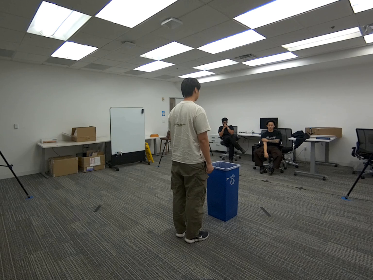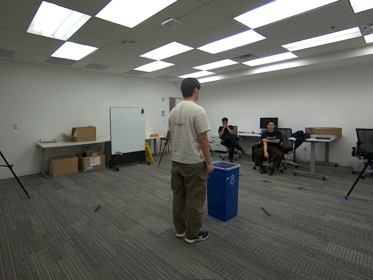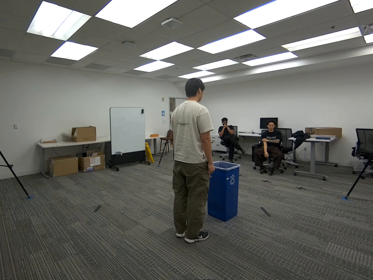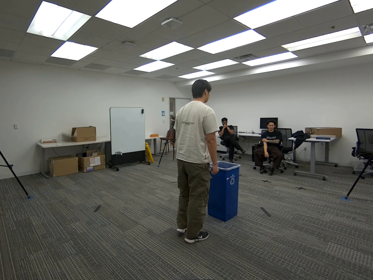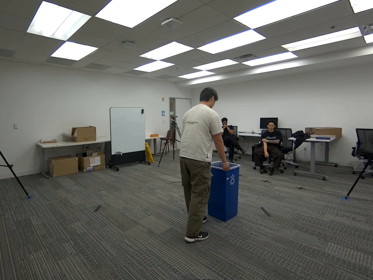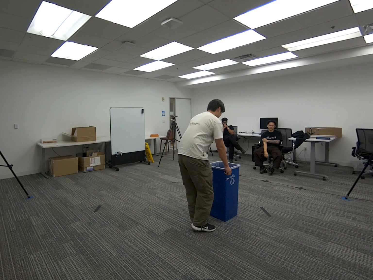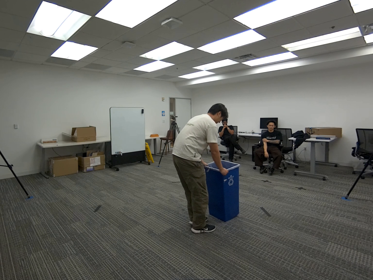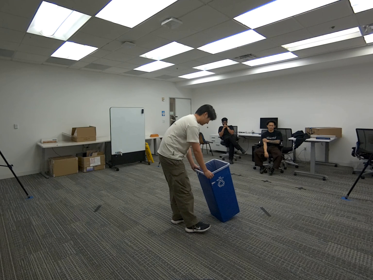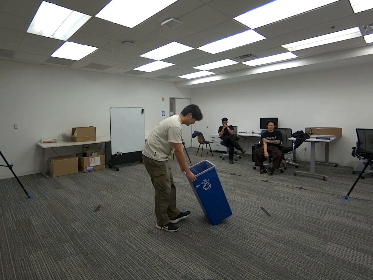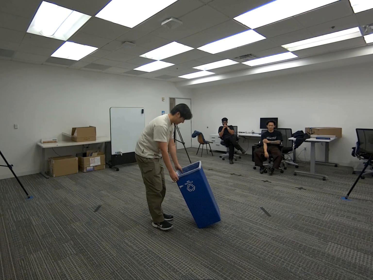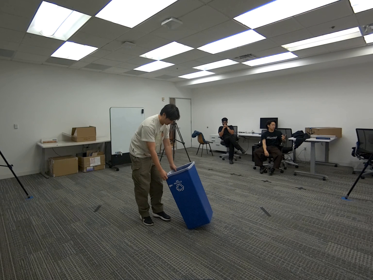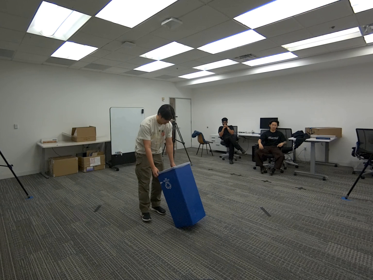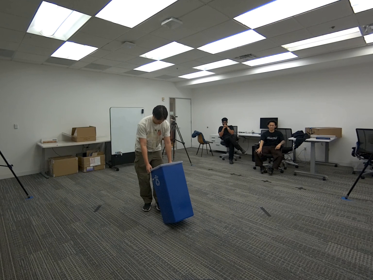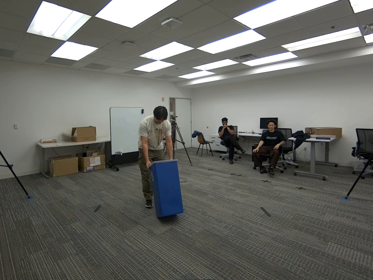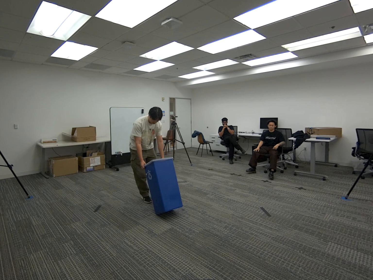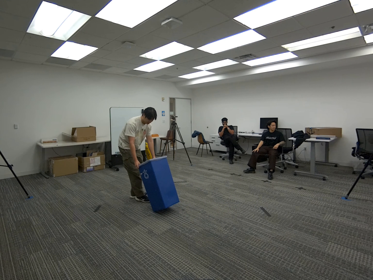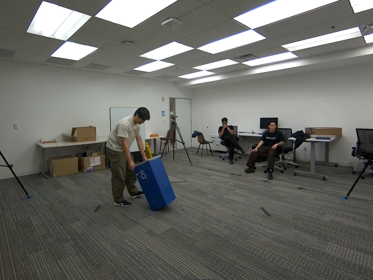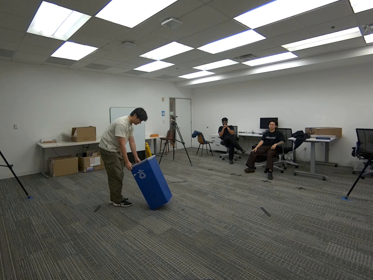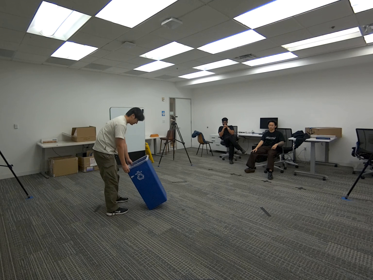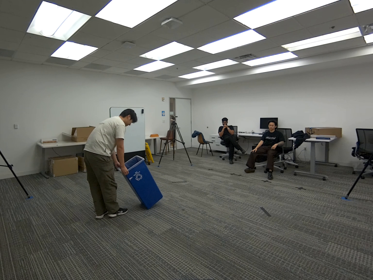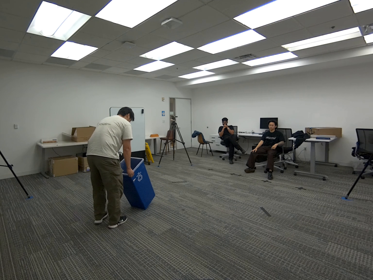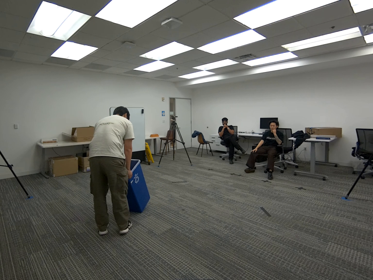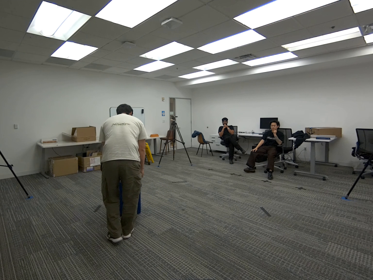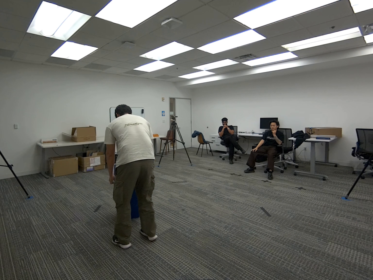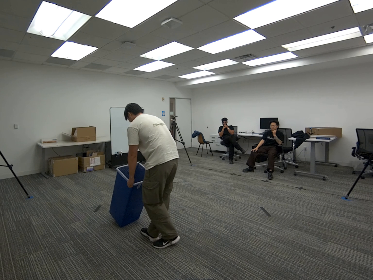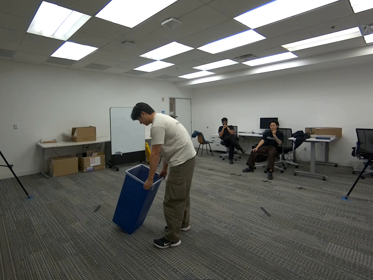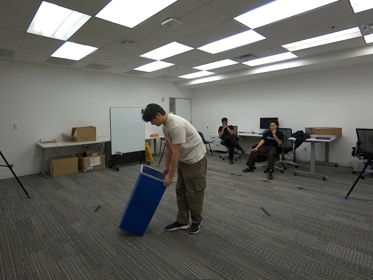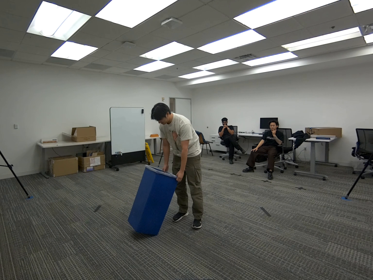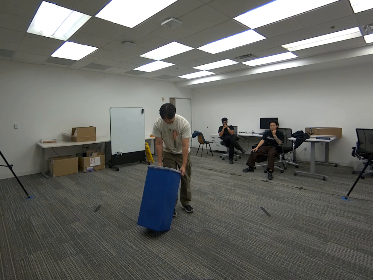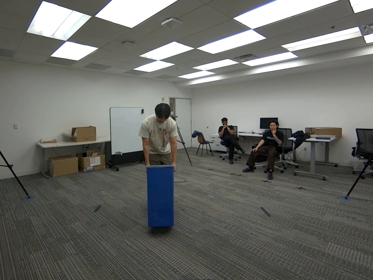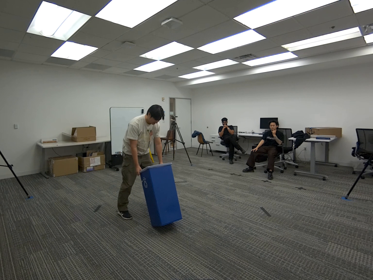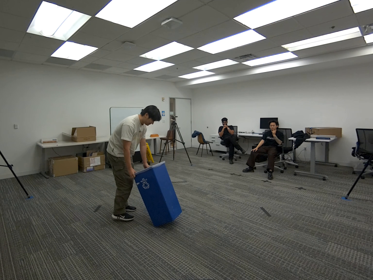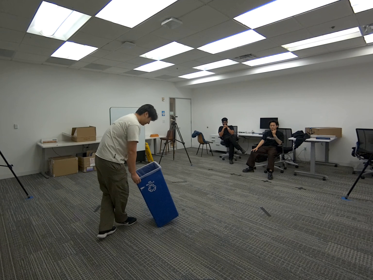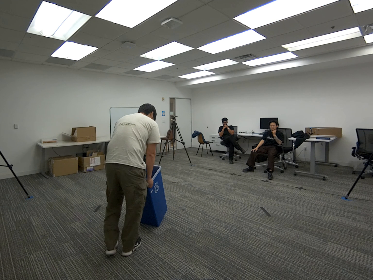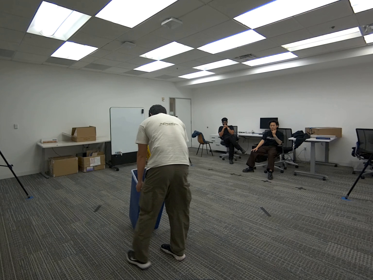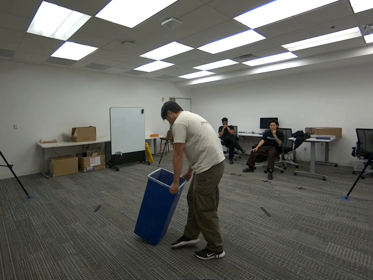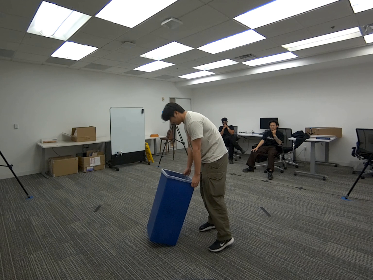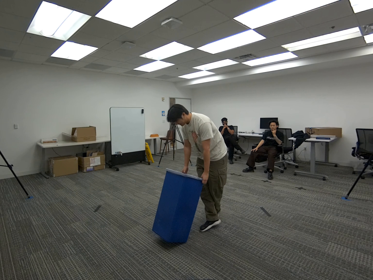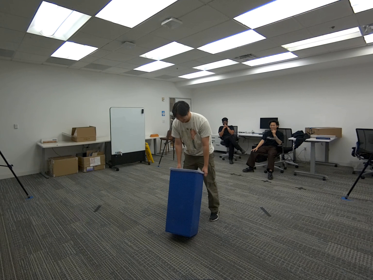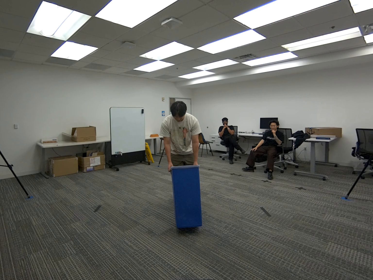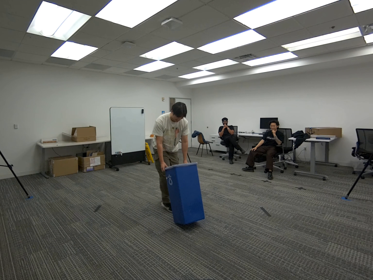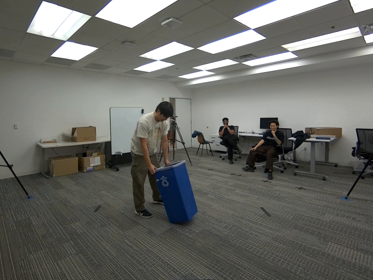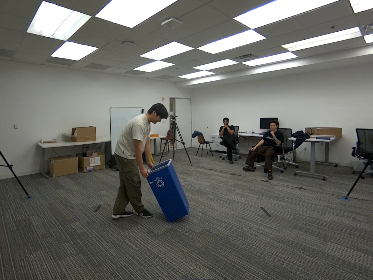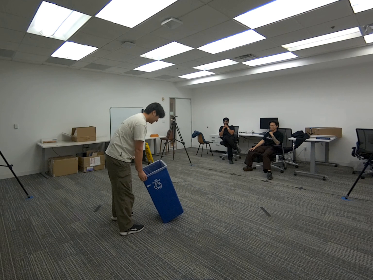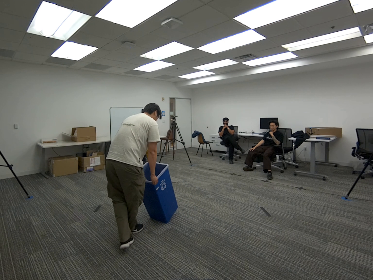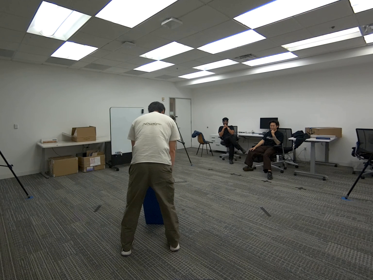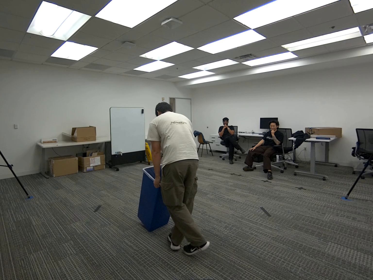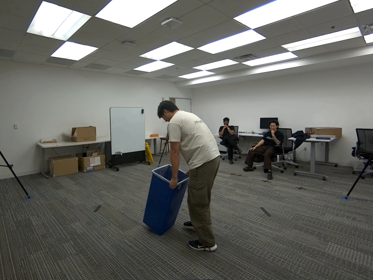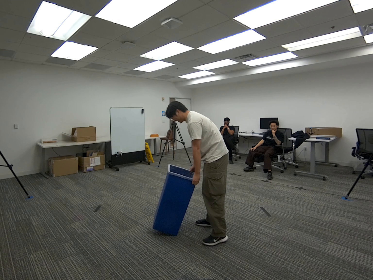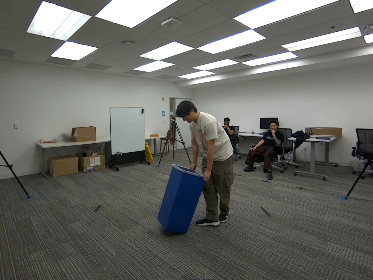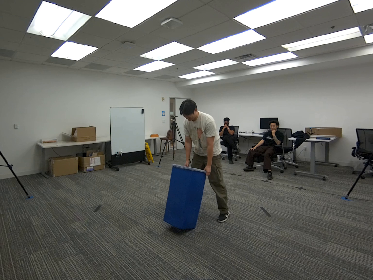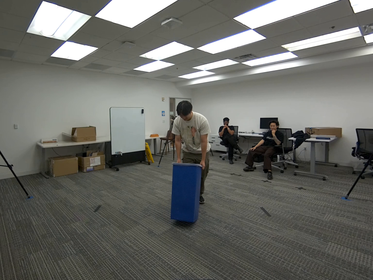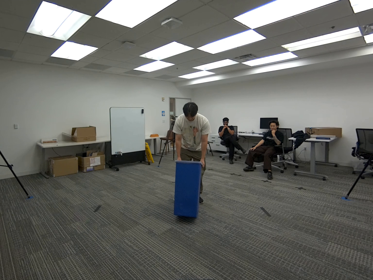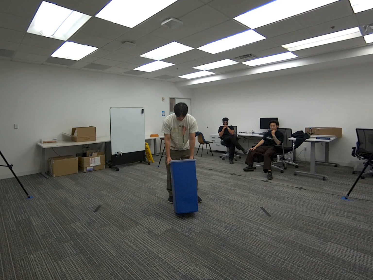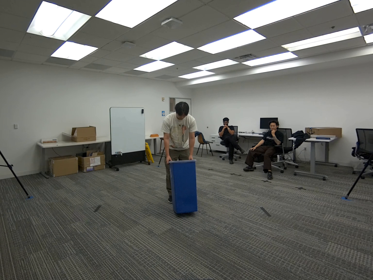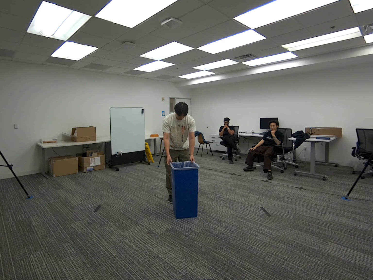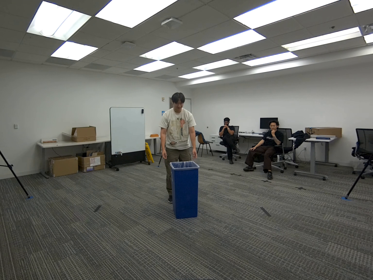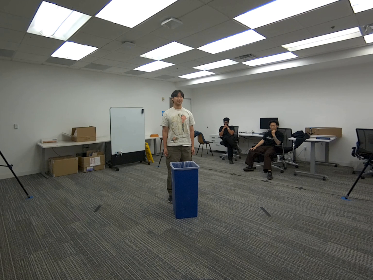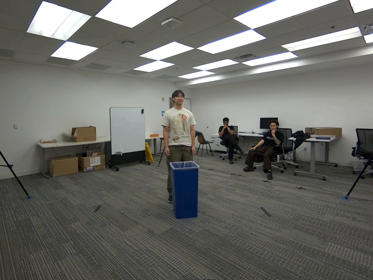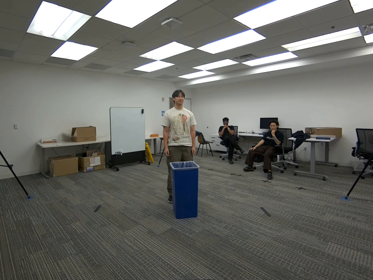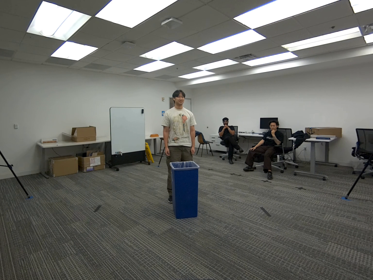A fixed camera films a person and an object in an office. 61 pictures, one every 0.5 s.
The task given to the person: Walk to the blue trash can, grasp it, and drag it continuously within the designated boundary without pausing.
